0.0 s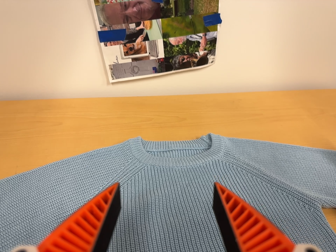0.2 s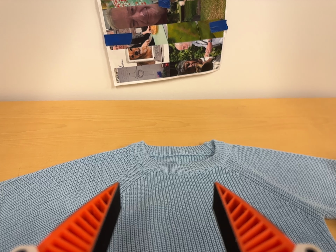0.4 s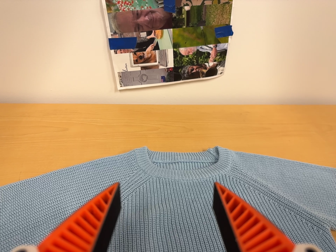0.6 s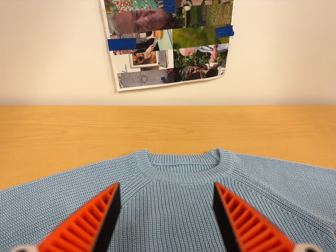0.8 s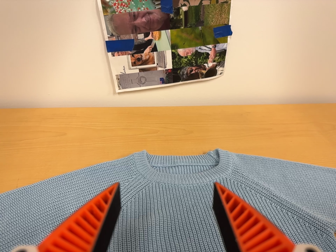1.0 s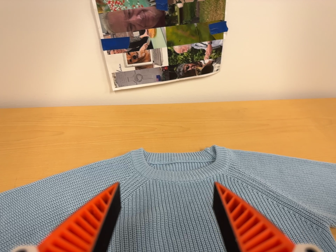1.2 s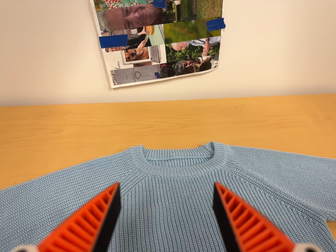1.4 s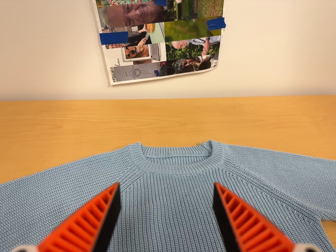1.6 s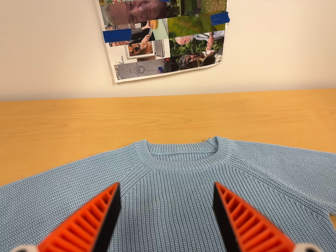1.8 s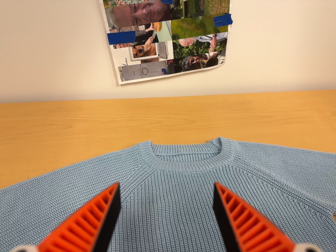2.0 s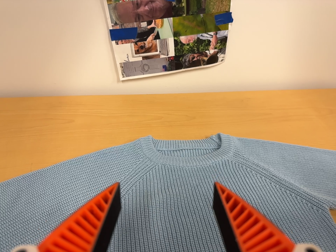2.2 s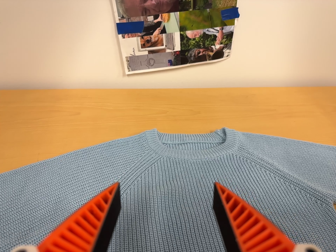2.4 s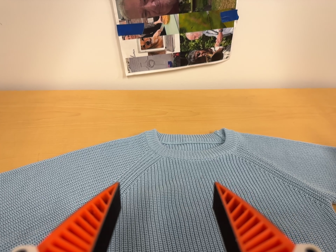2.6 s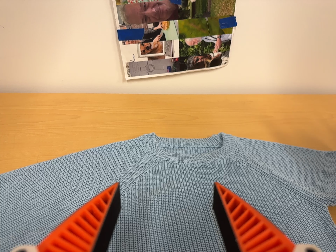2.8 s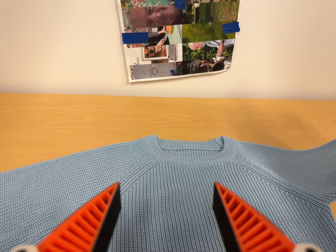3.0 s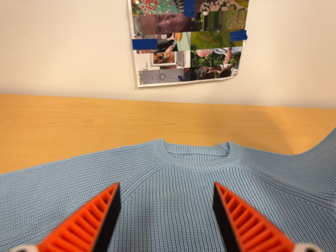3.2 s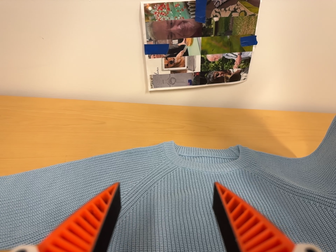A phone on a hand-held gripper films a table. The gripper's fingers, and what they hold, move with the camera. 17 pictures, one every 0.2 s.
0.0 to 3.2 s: The camera travels backward, about 5 cm, so what stands in front gets smaller.
The film runs forward here.
